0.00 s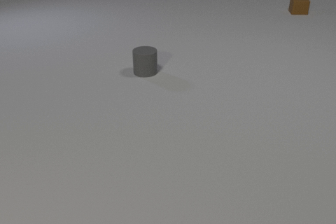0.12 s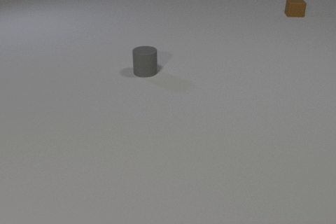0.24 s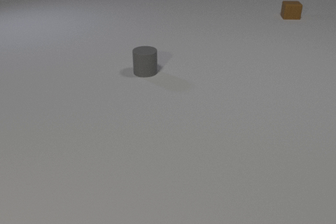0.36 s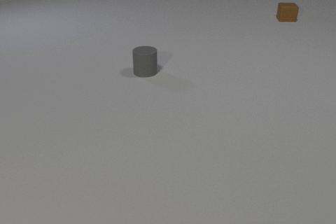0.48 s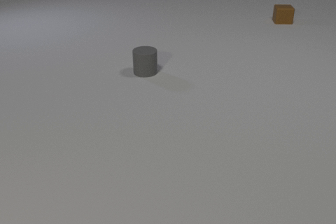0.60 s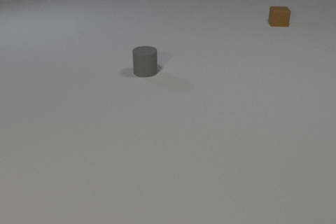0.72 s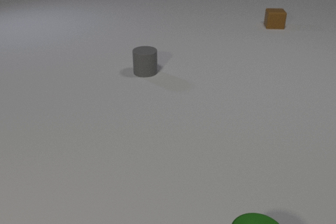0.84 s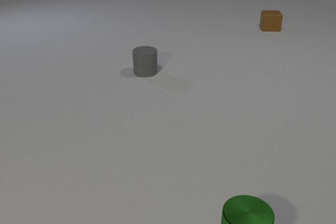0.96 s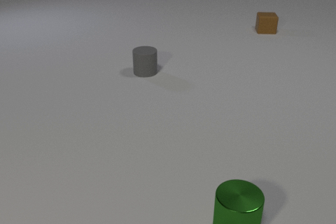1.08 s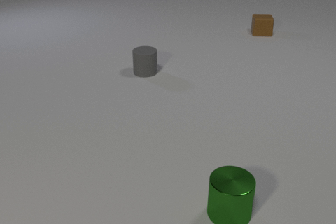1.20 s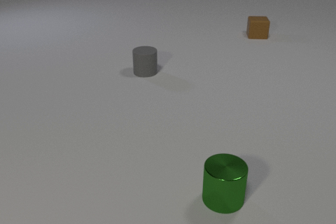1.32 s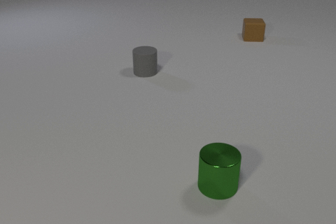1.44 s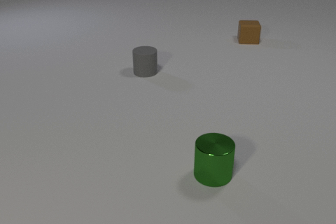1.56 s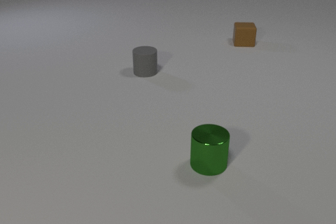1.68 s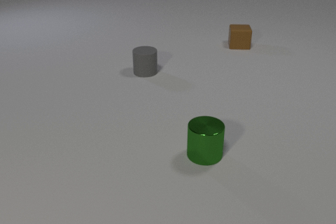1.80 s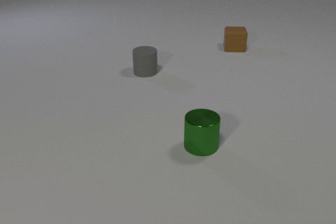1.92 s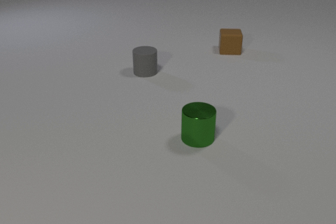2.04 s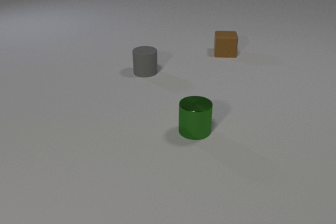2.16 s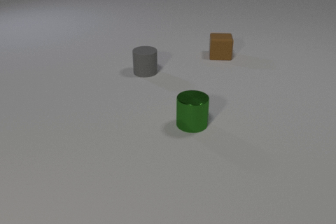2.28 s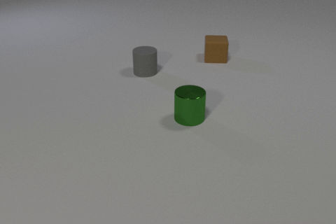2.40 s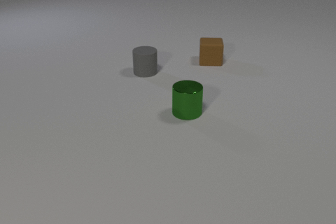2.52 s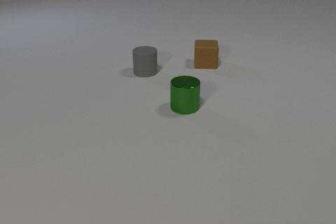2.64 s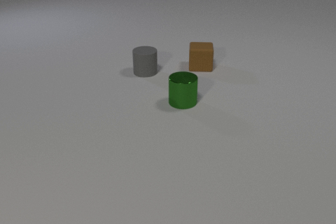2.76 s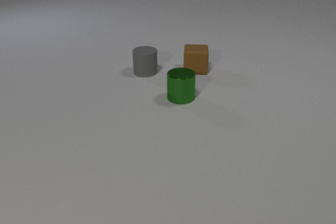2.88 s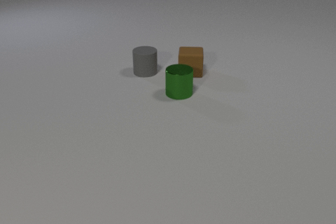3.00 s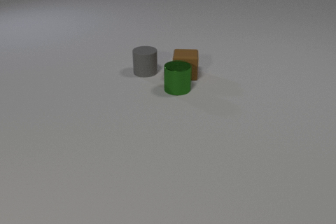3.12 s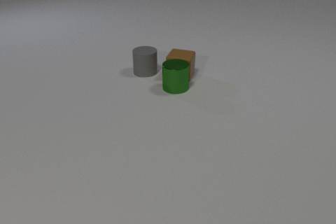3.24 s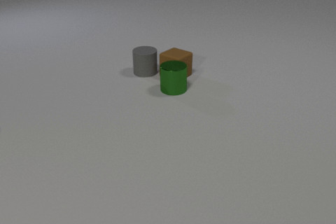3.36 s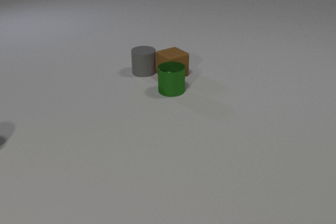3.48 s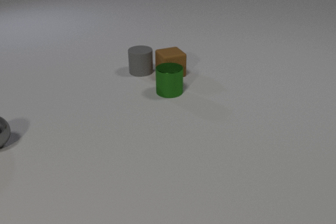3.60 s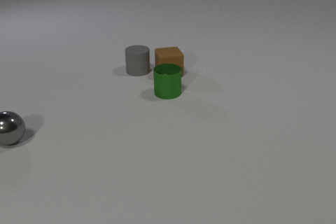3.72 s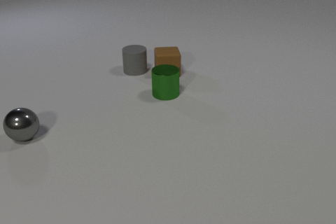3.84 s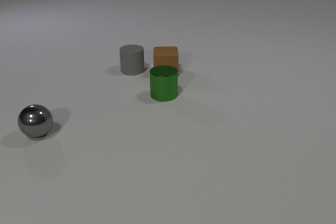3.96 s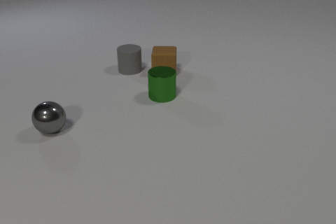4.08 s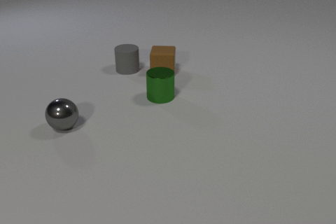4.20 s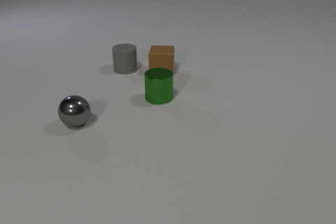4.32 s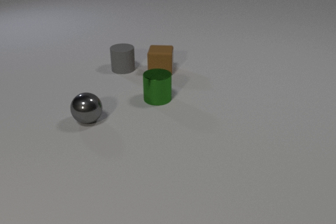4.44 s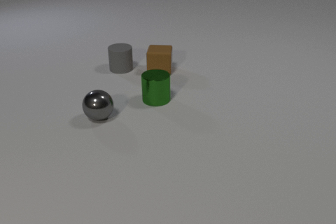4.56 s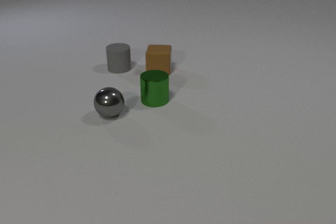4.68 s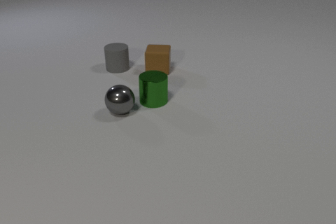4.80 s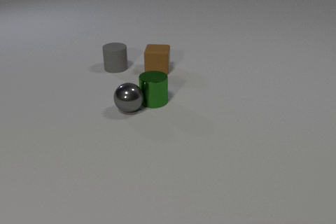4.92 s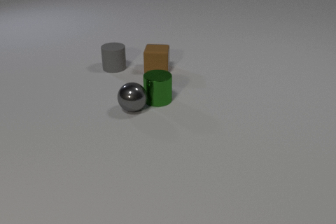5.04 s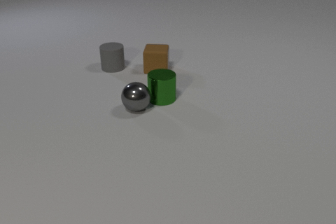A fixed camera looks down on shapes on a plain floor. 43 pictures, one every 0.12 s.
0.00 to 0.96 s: The green metal cylinder comes in at the bottom edge, slides away from the camera and to the left. The brown rubber cube slides toward the camera and to the left.
0.96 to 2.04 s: The green metal cylinder slides away from the camera. The brown rubber cube slides toward the camera and to the left.
2.04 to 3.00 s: The green metal cylinder slides away from the camera. The brown rubber cube slides toward the camera and to the left.
3.00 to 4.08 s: The green metal cylinder slides toward the camera and to the left. The brown rubber cube slides to the left, spins so that its near face slides to the left, clockwise seen from above. The gray metal sphere comes in at the left edge, rolls to the right. The gray rubber cylinder slides to the left and away from the camera. The green metal cylinder and the brown rubber cube collide. The brown rubber cube and the gray rubber cylinder collide.
4.08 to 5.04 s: The green metal cylinder moves, and ends about where it began. The brown rubber cube slides to the left and away from the camera. The gray metal sphere rolls to the right. The gray rubber cylinder slides to the left and away from the camera. The green metal cylinder and the gray metal sphere collide.
What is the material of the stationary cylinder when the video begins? rubber.
What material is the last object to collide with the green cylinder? metal.
How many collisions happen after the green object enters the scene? 3.
